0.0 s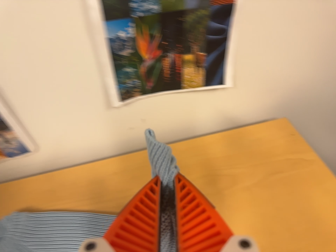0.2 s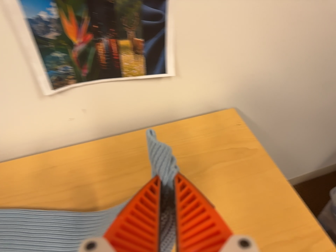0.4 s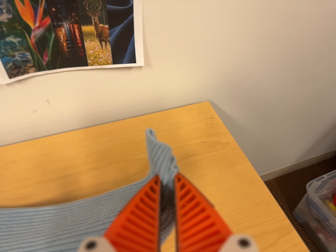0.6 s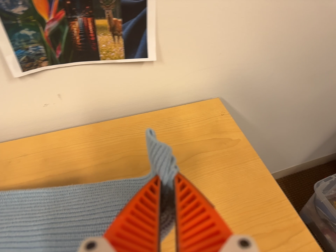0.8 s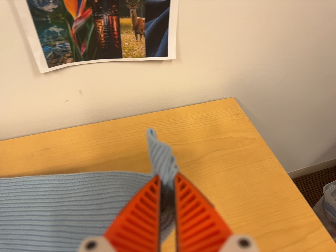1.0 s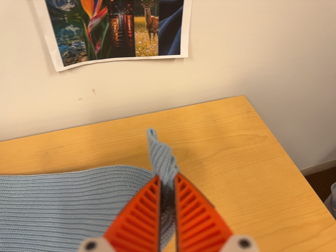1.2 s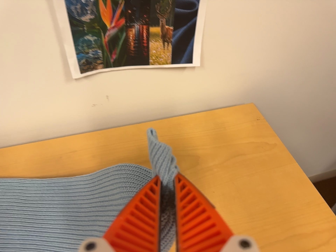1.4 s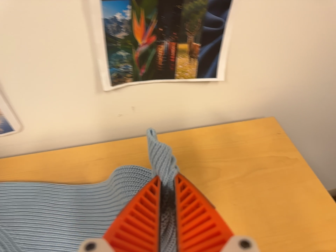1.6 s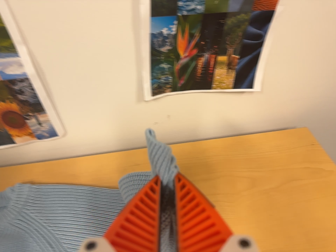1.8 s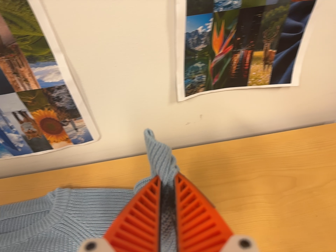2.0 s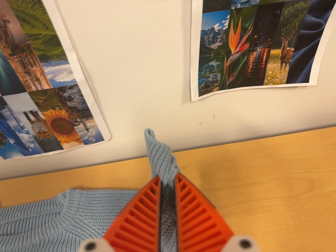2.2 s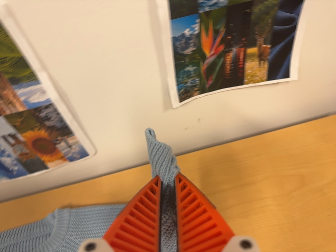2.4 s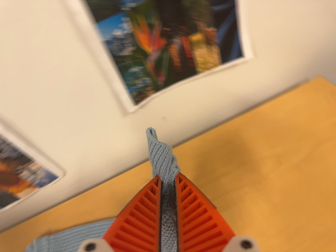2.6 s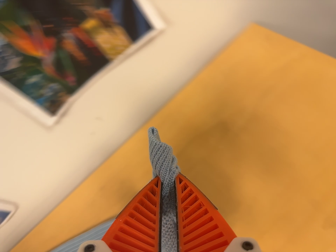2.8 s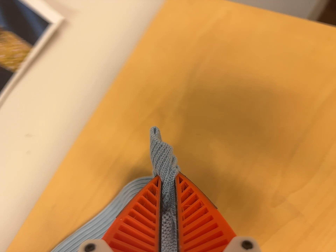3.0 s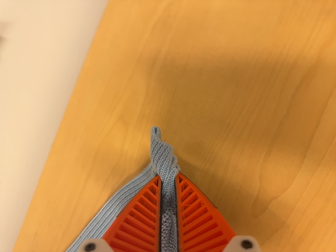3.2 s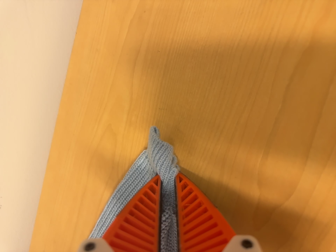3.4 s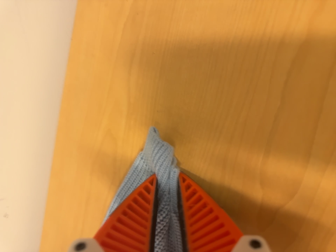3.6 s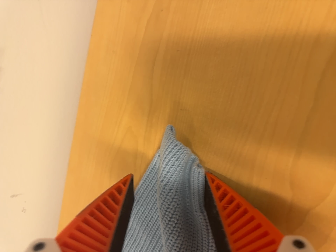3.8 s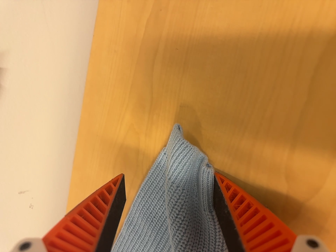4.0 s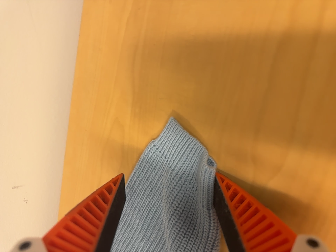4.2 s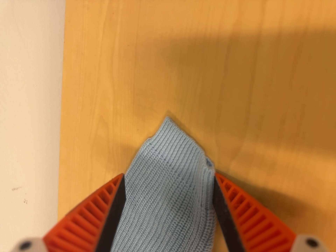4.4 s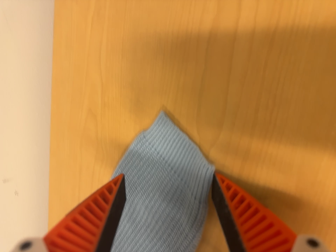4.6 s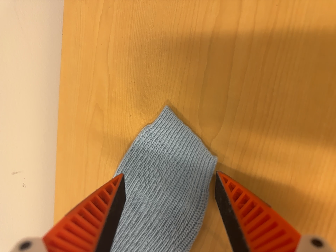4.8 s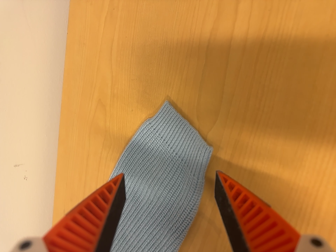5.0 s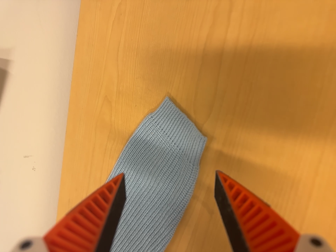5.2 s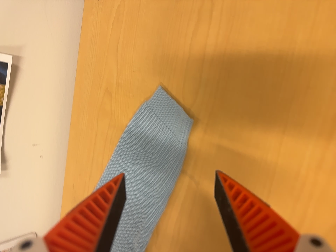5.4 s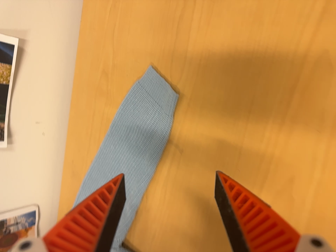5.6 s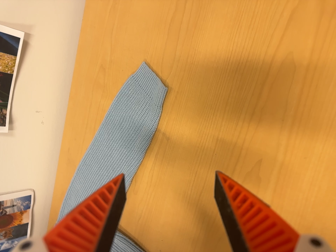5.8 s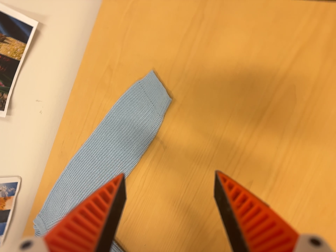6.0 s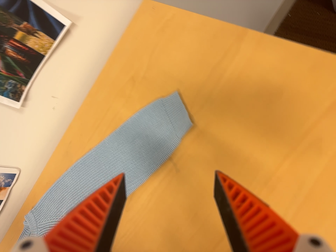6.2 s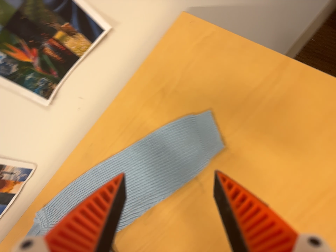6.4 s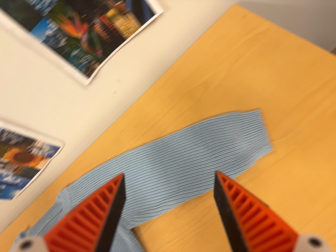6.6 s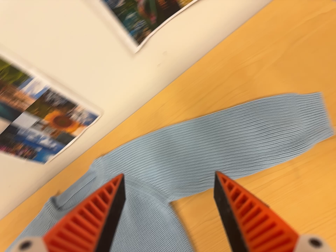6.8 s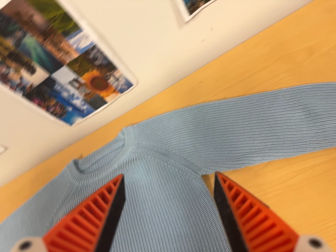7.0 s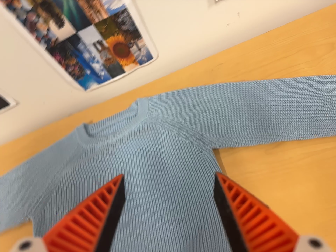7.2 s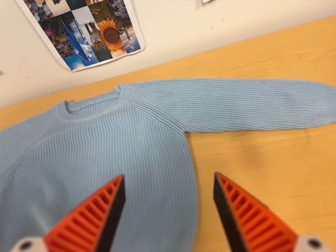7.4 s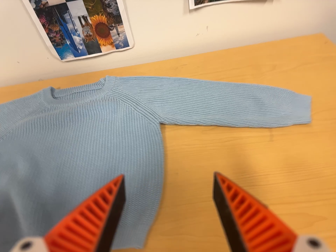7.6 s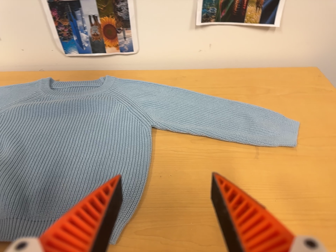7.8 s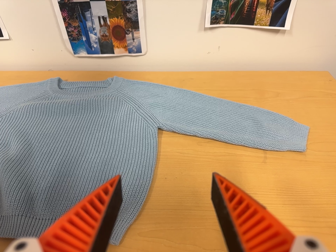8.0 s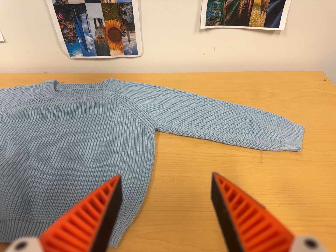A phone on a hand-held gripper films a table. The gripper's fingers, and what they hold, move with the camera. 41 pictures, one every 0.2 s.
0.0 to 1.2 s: The camera shifts only a little, or ends up much as it began.
1.2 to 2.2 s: The scene slides to the right, as the camera pans about 10 degrees to its left. It travels to its left and toward the top of its view, about 10 cm, so close, fixed things drift to the right.
2.2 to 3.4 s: The camera travels to its right and forward, about 38 cm, so close, fixed things drift to the left. Its aim tips toward the bottom of its view by about 15 degrees. It rolls about its line of sight by about 60 degrees, and the scene rotates counterclockwise.
3.4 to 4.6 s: The camera travels backward and to its right, about 9 cm, so what stands in front gets smaller.
4.6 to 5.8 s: The camera travels backward and toward the bottom of its view, about 22 cm, so what stands in front gets smaller. It rolls about its line of sight by about 15 degrees, and the scene rotates clockwise.
5.8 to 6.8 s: The camera travels to its left, about 32 cm, so close, fixed things drift to the right. It rolls about its line of sight by about 40 degrees, and the scene rotates clockwise.
6.8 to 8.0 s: The camera travels toward the bottom of its view, about 22 cm. Its aim tips toward the top of its view by about 15 degrees. It rolls about its line of sight by about 30 degrees, and the scene rotates clockwise.
The film runs backward here.
